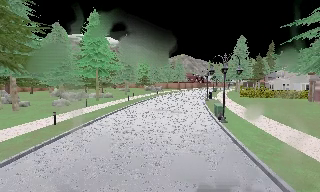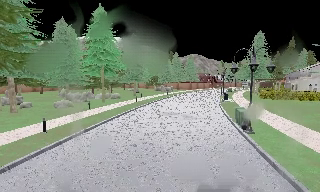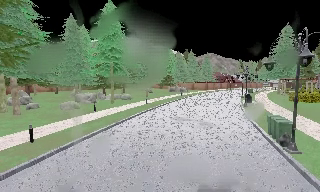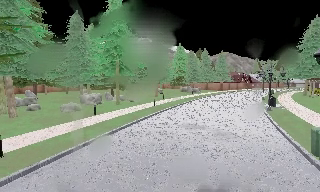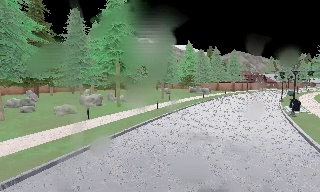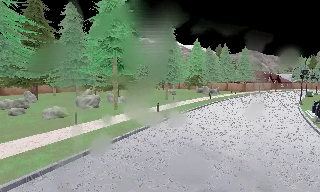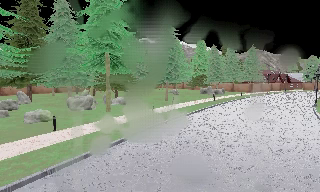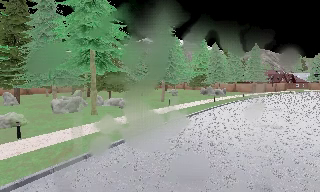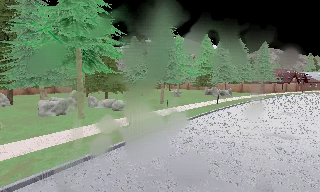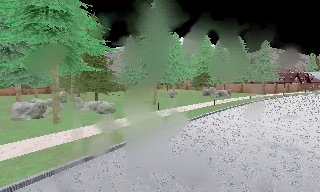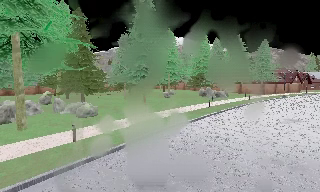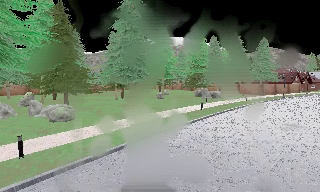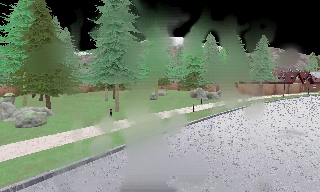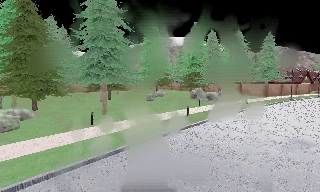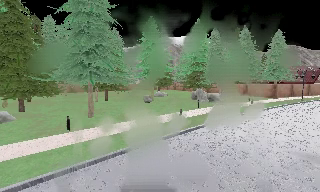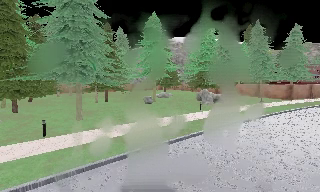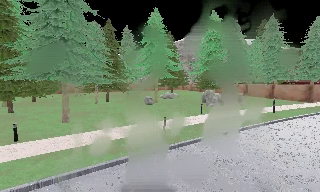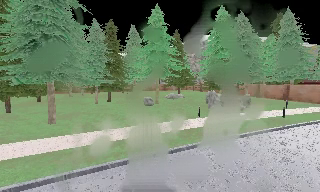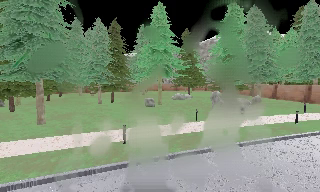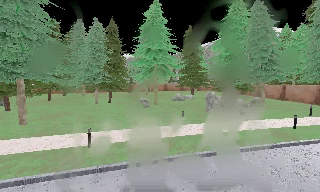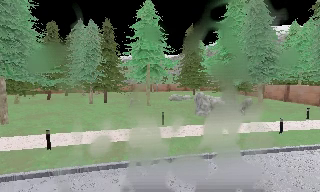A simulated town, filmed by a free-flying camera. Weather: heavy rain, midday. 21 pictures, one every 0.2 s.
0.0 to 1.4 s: The camera pans to its left, which is counterclockwise from overhead, by about 25 degrees. It travels forward, about 13 m, so what stands in front looms larger.
1.4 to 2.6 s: The camera travels forward and to its right, about 11 m, so what stands in front looms larger.
2.6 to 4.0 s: The camera pans to its left, which is counterclockwise from overhead, by about 30 degrees. It travels to its right and forward, about 13 m.
The film runs forward here.
